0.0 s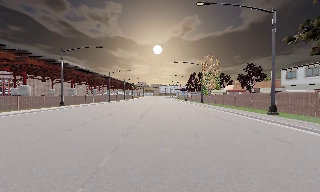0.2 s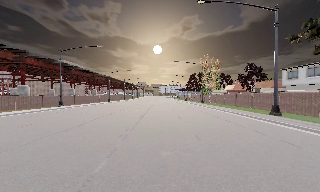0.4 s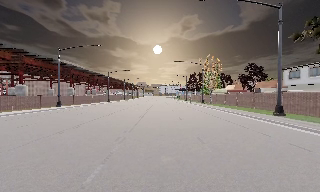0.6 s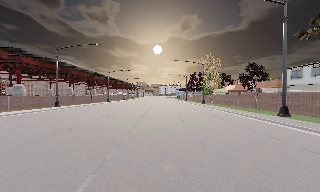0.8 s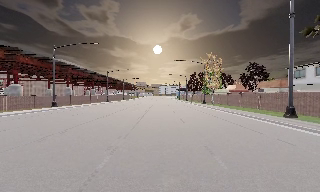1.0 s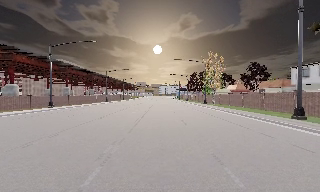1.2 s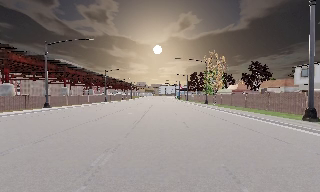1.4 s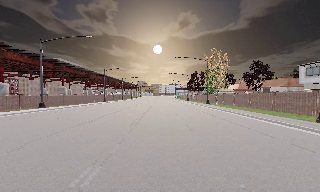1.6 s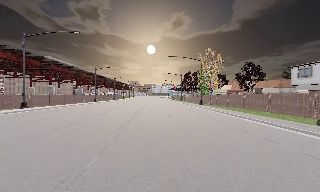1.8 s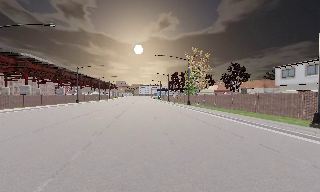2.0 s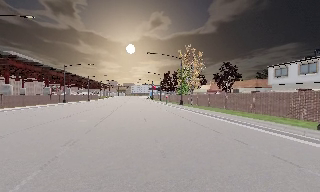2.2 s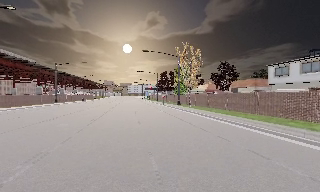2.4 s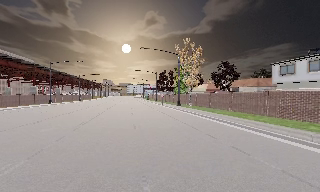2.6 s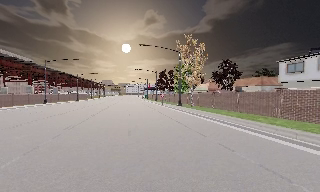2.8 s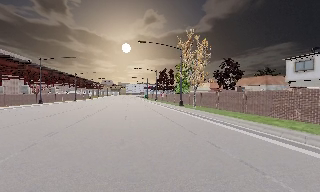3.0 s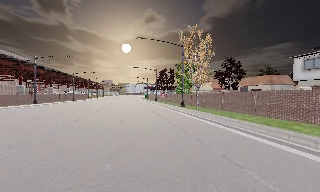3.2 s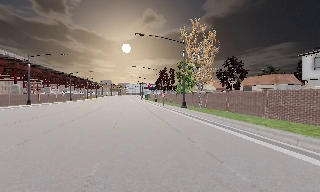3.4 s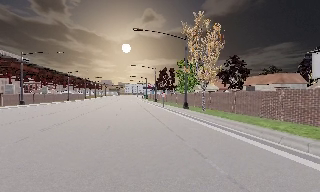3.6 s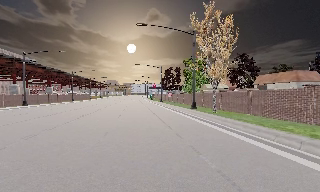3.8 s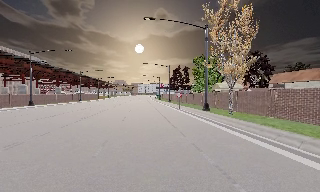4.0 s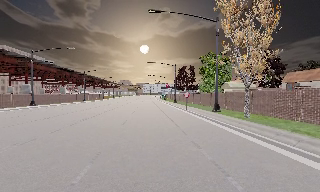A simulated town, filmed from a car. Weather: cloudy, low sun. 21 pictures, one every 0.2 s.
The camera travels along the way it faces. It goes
forward.
0.0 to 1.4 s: The camera travels forward, about 5 m, so what stands in front looms larger. It gains speed.
1.4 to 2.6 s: The scene slides to the left, as the camera pans about 10 degrees to its right. It travels forward, about 9 m, so what stands in front looms larger.
2.6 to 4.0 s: The camera travels forward, about 11 m, so what stands in front looms larger.
The film runs forward here.
